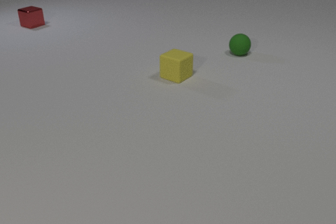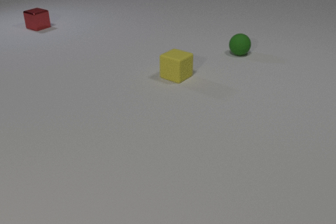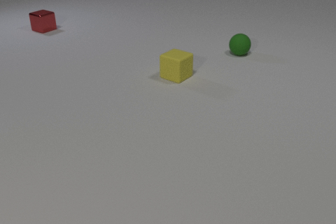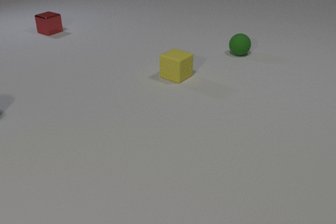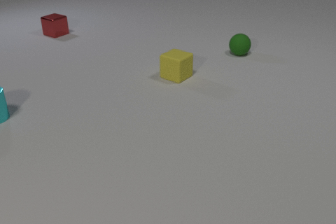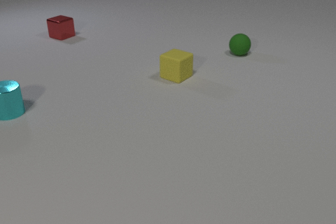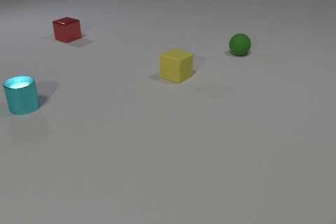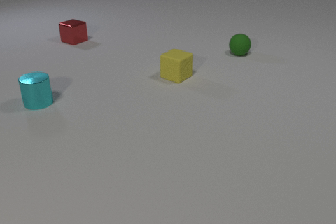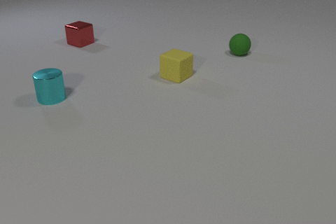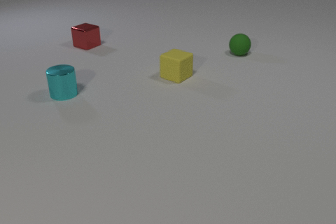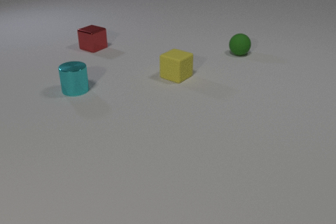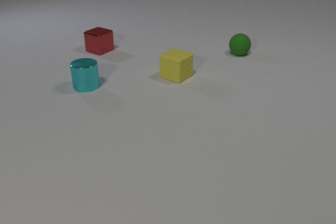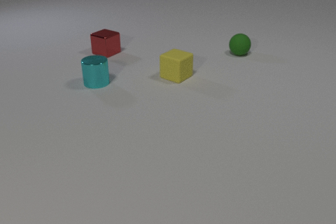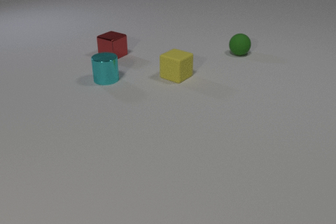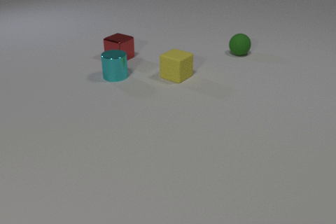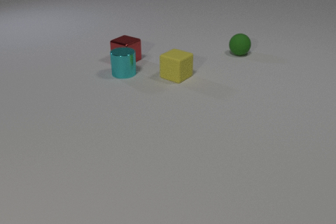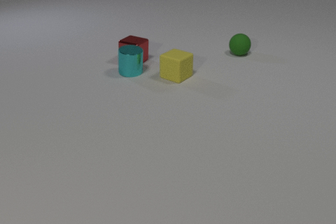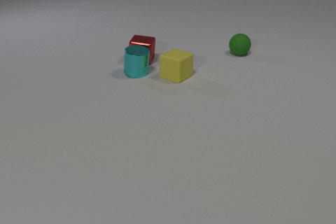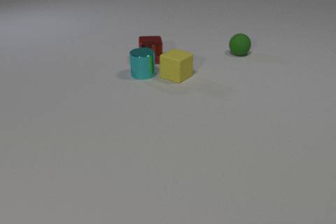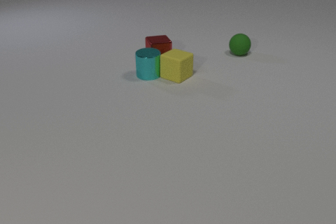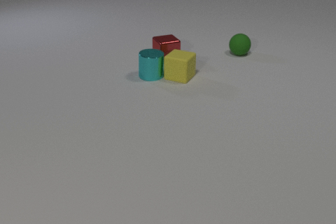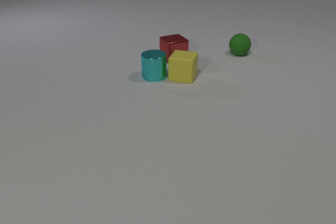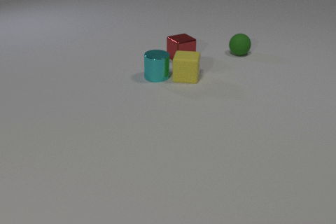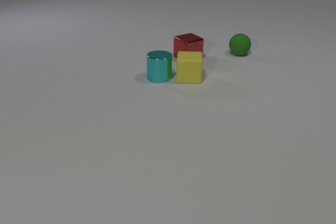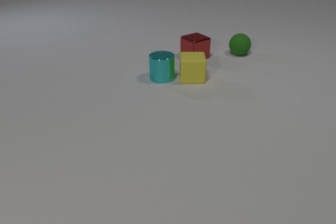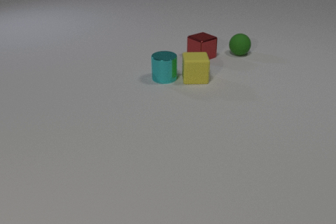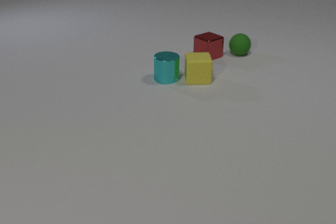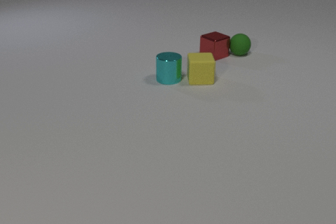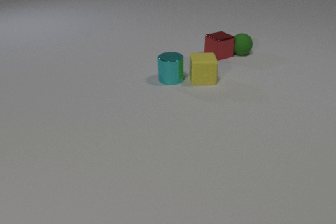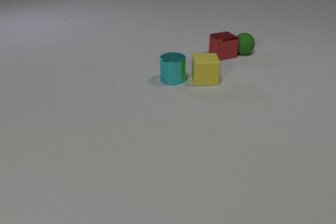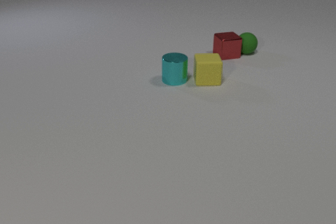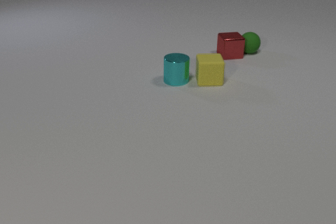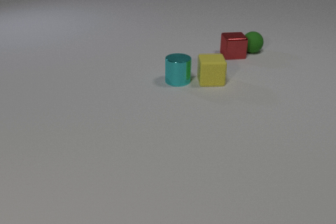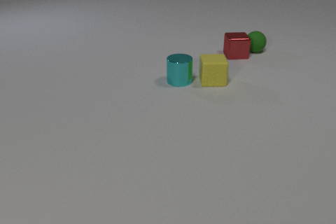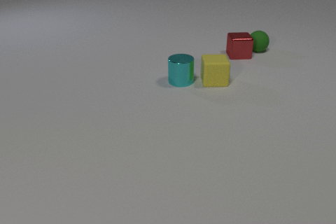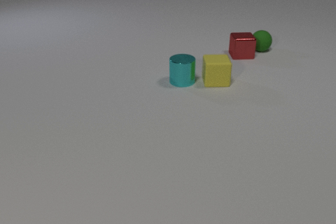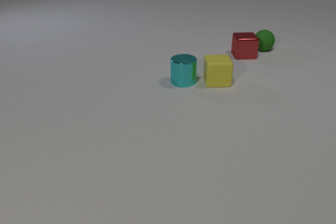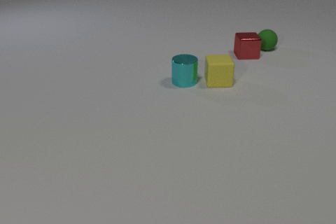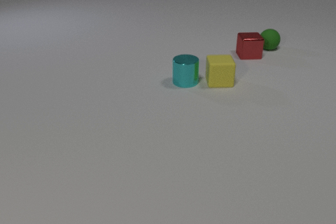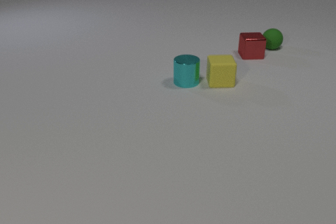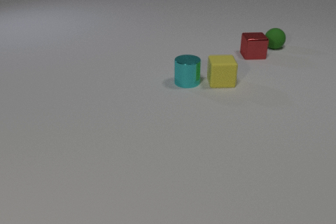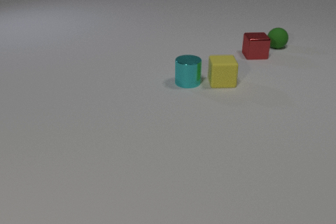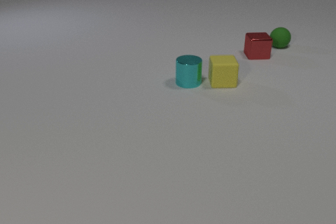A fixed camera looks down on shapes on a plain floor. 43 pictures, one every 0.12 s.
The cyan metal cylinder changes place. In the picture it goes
to the right.
The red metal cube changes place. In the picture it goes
to the right.
0.00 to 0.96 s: The cyan metal cylinder comes in at the left edge, slides to the right. The red metal cube slides toward the camera and to the right.
0.96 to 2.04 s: The cyan metal cylinder slides to the right and away from the camera. The red metal cube slides to the right and toward the camera, spins counterclockwise seen from above by about 30 degrees, its near face sliding to the right. The cyan metal cylinder and the red metal cube collide.
2.04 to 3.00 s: The cyan metal cylinder slides to the right and toward the camera. The red metal cube slides to the right, spins so that its near face slides to the right, counterclockwise seen from above. The yellow rubber cube slides to the right, spins so that its near face slides to the right, counterclockwise seen from above. The cyan metal cylinder and the yellow rubber cube collide.
3.00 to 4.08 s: The cyan metal cylinder slides to the right and toward the camera. The red metal cube slides to the right, spins clockwise seen from above by about 30 degrees, its near face sliding to the left. The yellow rubber cube slides to the right. The green rubber sphere rolls to the right and away from the camera. The red metal cube and the green rubber sphere collide.
4.08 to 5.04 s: The cyan metal cylinder slides to the right. The red metal cube slides to the right. The yellow rubber cube slides to the right. The green rubber sphere rolls to the right and away from the camera.
What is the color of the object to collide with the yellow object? cyan.
How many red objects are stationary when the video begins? 0.
Are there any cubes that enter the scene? no.
